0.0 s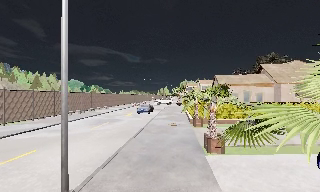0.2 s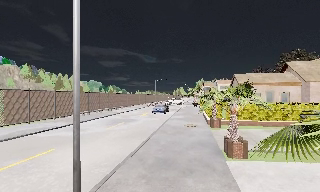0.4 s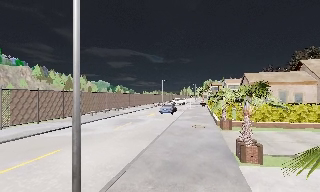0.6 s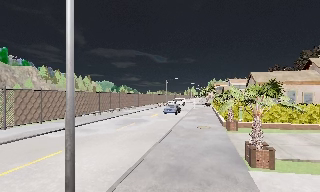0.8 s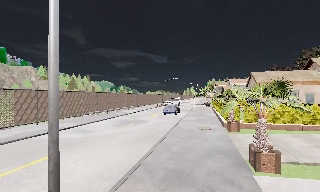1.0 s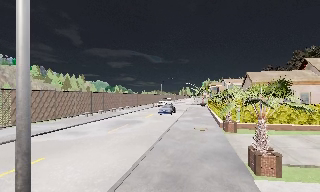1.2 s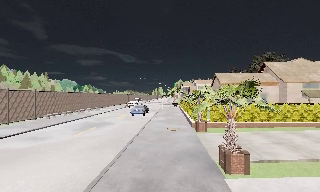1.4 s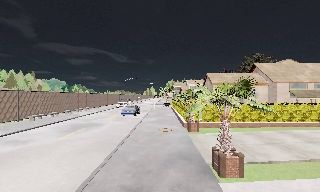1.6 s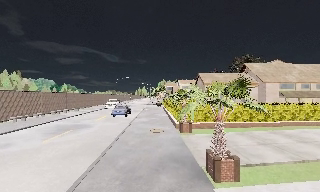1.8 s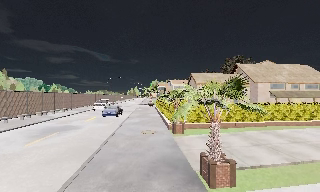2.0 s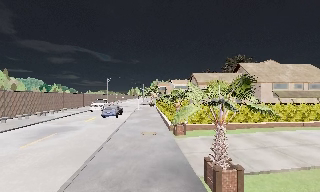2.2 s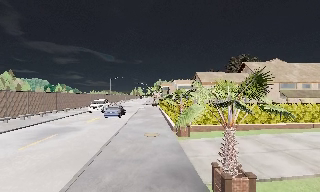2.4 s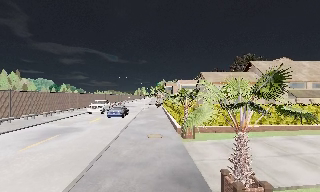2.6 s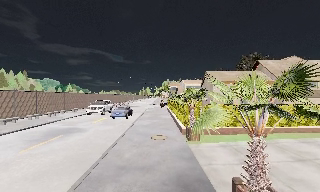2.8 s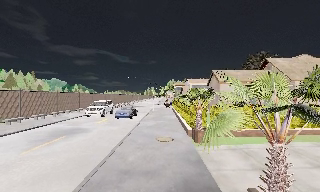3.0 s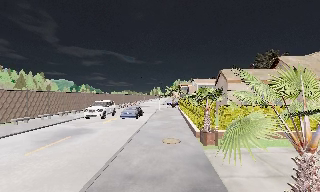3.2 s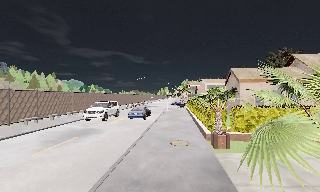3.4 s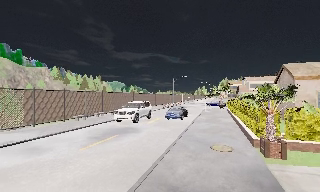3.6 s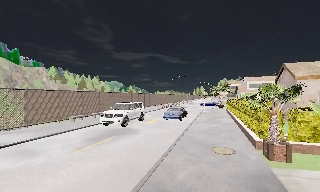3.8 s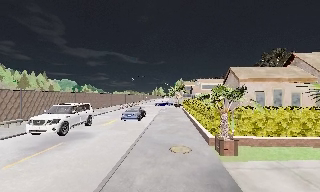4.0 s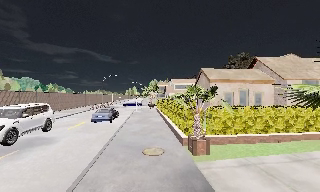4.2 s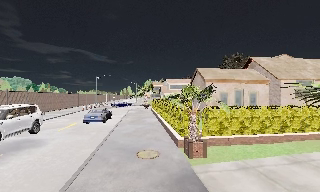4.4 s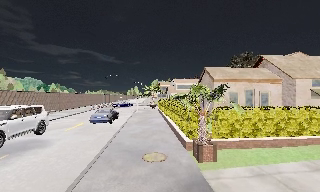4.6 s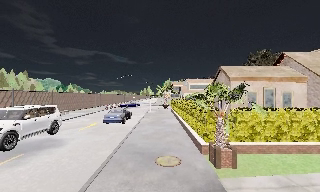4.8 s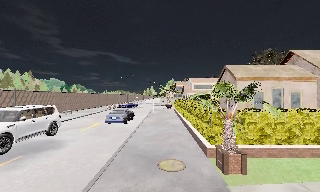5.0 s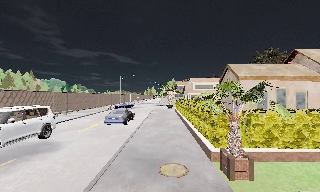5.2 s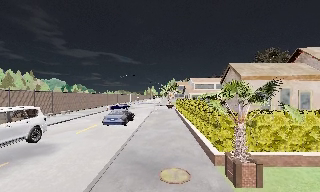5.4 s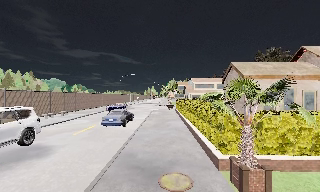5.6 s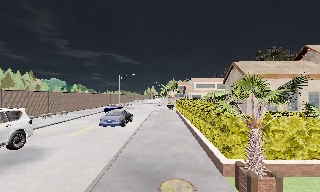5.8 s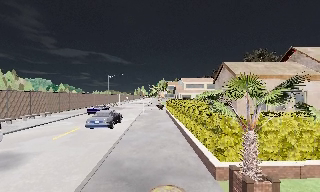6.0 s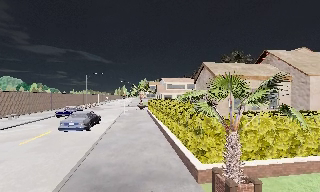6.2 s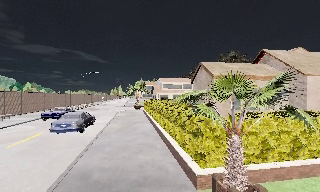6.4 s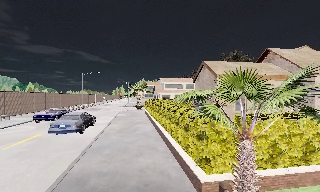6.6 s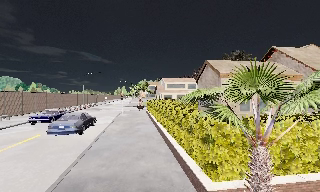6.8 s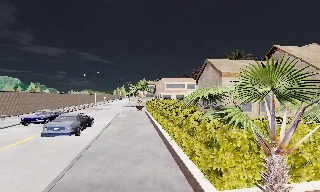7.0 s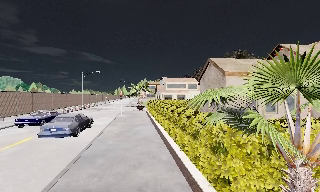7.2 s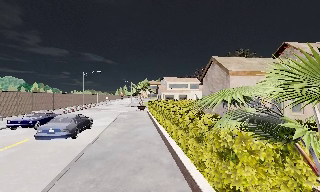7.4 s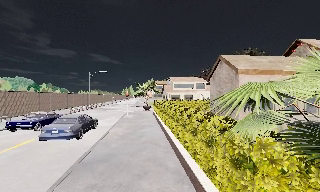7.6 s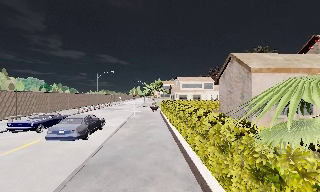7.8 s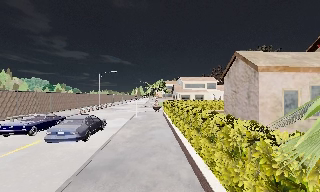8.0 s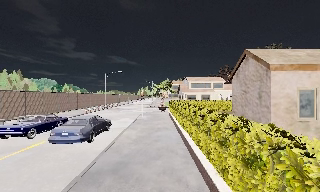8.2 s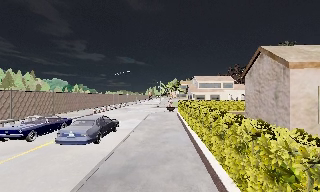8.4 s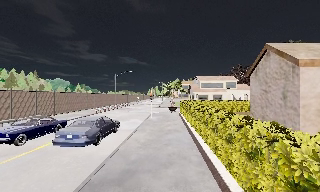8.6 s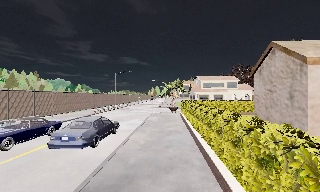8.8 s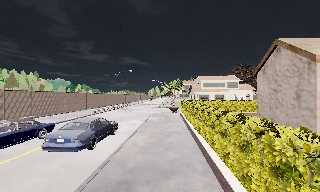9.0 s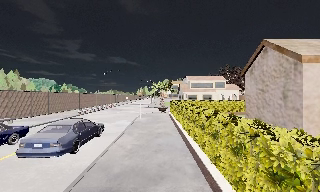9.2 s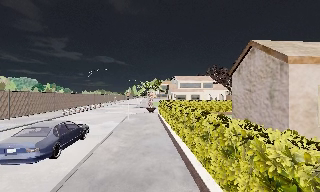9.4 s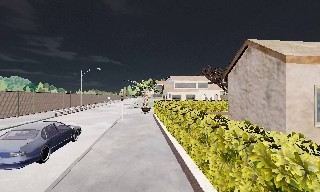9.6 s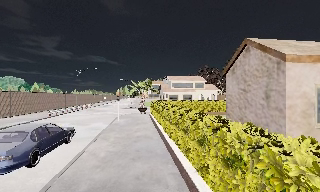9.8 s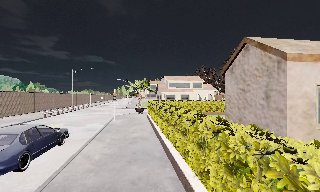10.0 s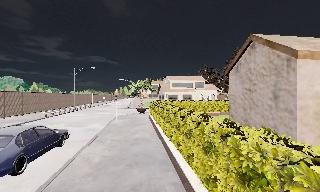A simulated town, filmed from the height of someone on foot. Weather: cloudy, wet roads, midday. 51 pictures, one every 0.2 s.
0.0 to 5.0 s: The camera travels forward, about 9 m, so what stands in front looms larger.
5.0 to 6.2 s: The camera pans to its right, which is clockwise from overhead, by about 10 degrees. It travels forward, about 2 m, so what stands in front looms larger.
6.2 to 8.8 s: The scene slides to the right, as the camera pans about 15 degrees to its left. It travels forward, about 4.5 m, so what stands in front looms larger.
8.8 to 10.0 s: The camera pans to its right, which is clockwise from overhead, by about 10 degrees. It travels forward, about 1.5 m, so what stands in front looms larger.
The film runs forward here.
